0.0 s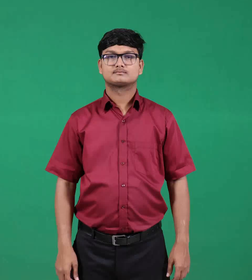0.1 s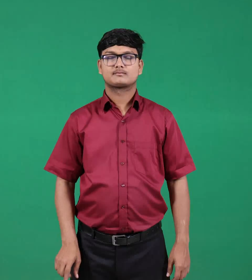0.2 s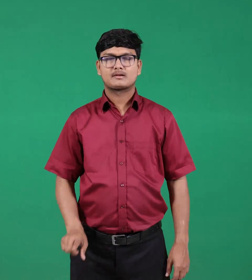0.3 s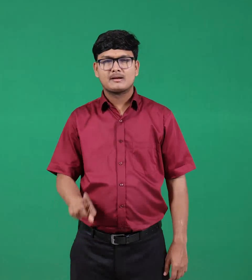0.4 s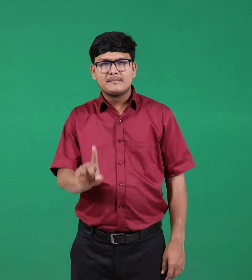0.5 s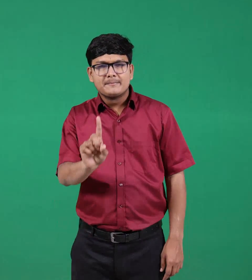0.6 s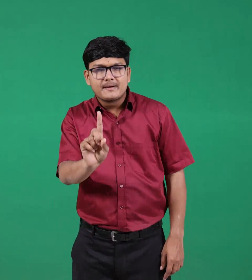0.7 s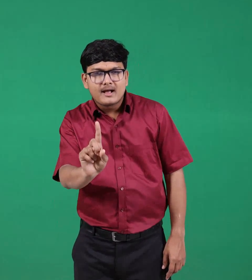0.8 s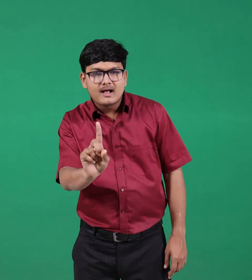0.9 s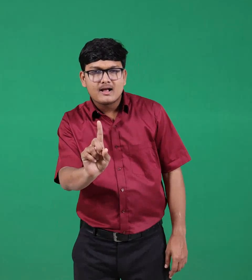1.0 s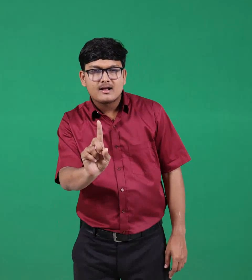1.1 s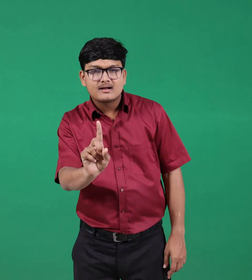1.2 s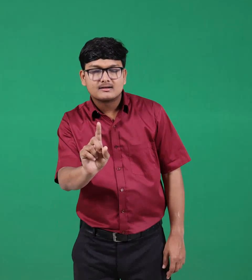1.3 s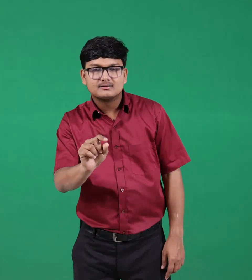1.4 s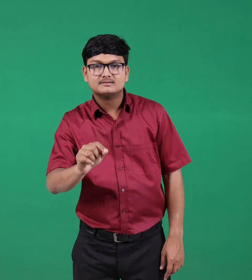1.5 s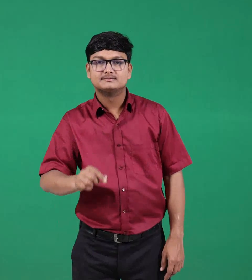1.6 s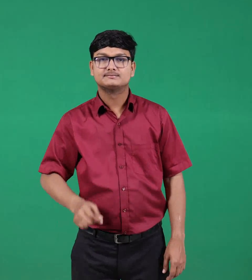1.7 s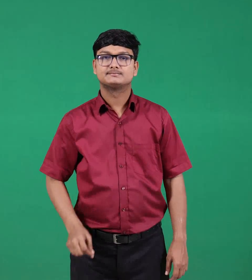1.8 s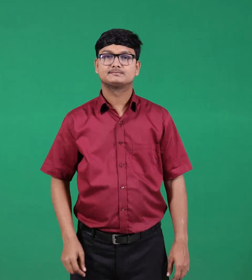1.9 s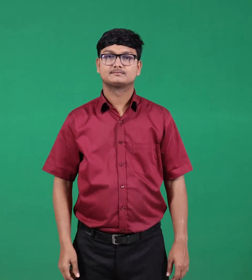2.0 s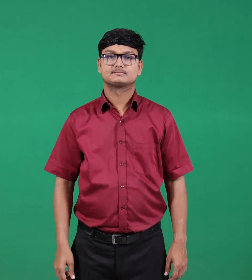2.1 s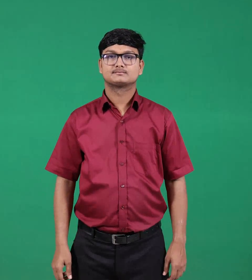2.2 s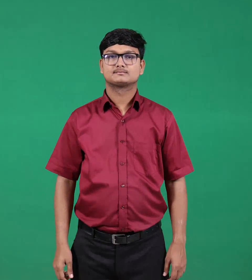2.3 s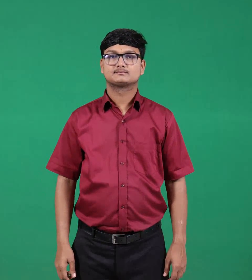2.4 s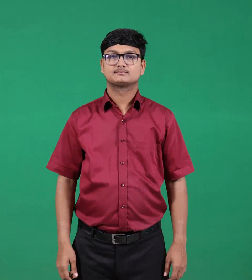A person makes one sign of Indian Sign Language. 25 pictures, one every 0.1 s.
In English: but
